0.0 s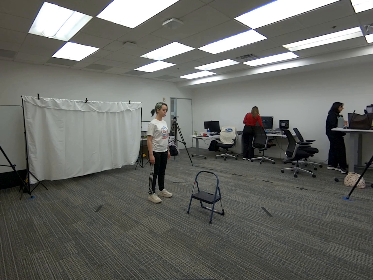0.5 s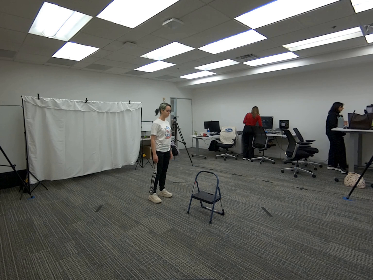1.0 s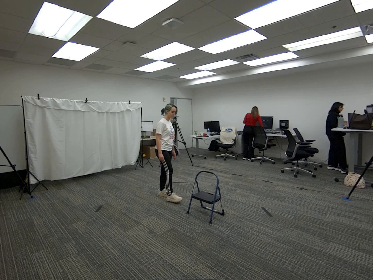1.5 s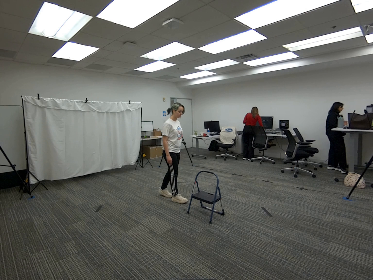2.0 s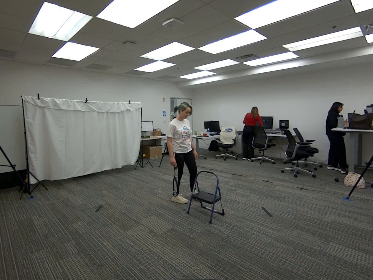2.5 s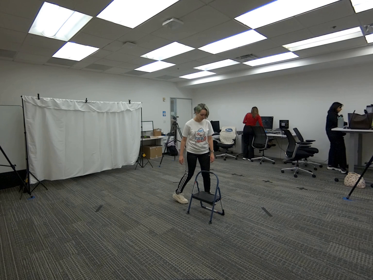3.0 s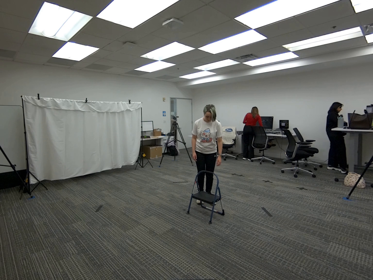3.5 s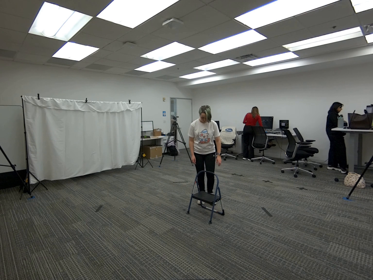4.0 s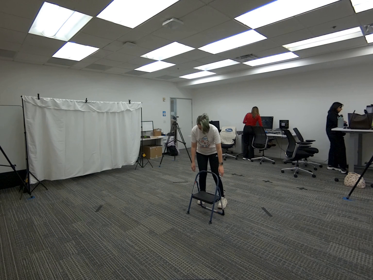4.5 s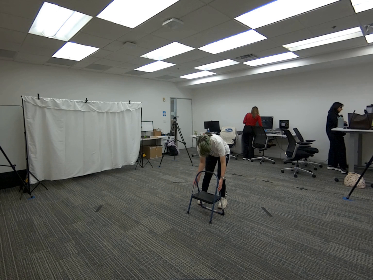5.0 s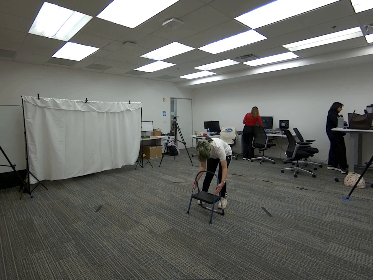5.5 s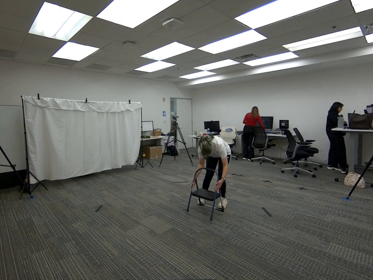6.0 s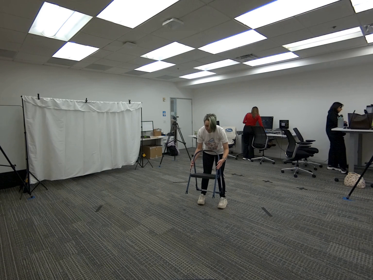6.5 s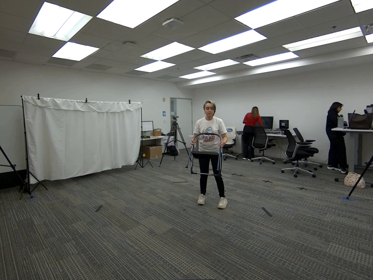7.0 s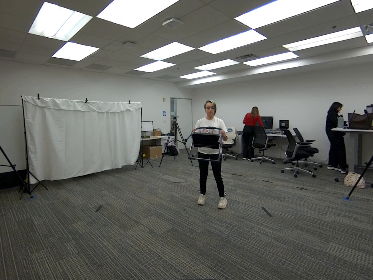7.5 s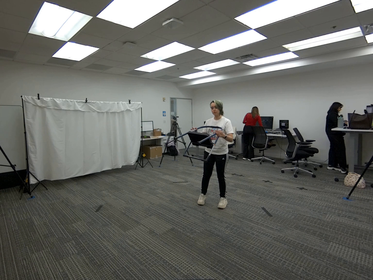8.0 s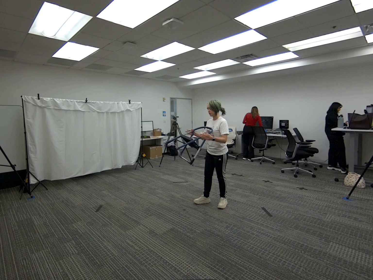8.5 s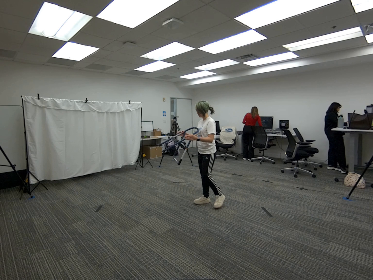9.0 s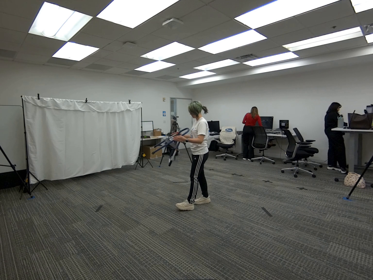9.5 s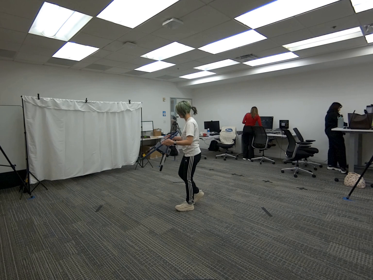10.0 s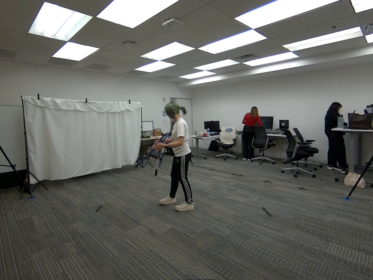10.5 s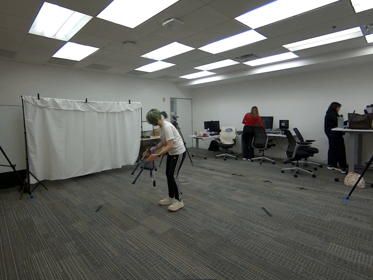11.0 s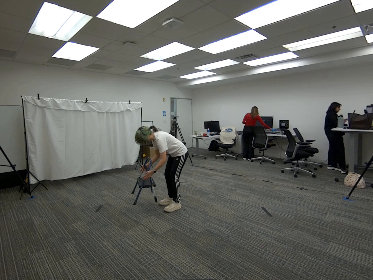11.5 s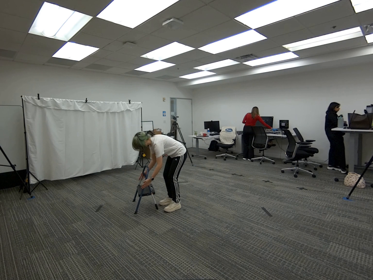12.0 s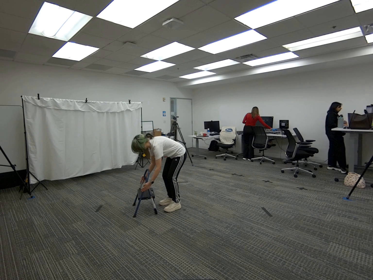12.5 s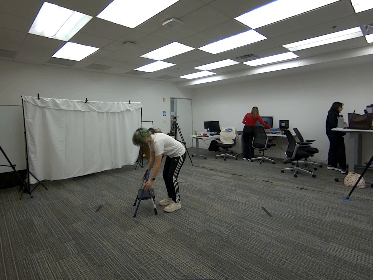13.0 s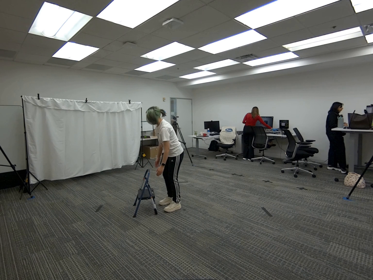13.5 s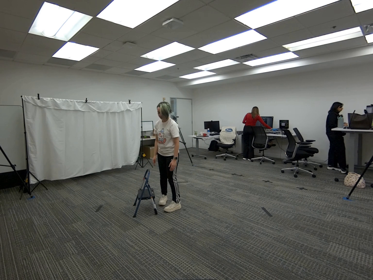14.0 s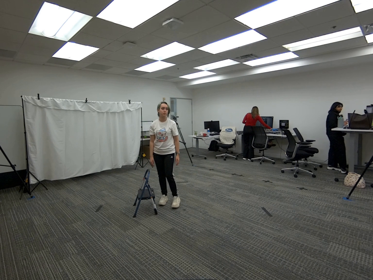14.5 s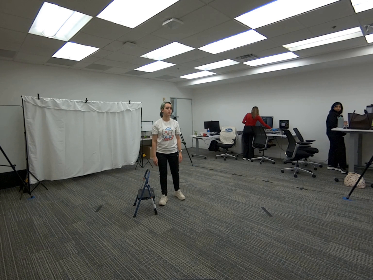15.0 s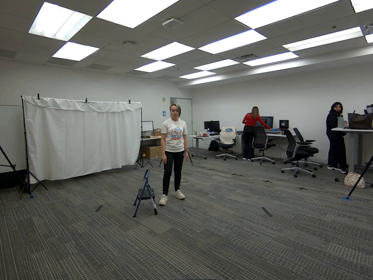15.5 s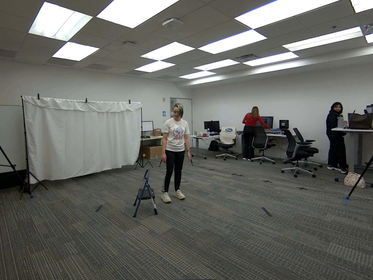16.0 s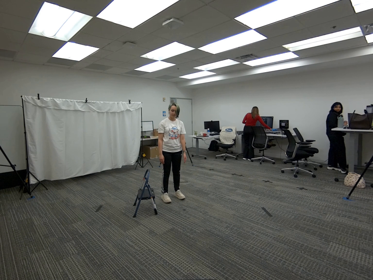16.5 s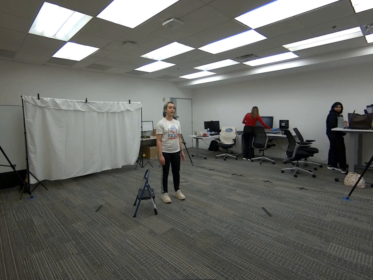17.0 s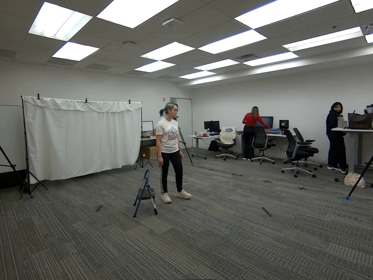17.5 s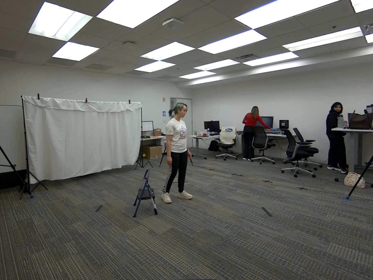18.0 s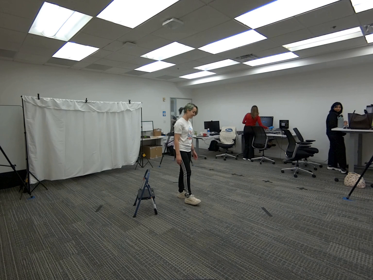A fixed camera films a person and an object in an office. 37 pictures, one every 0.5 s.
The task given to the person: Walk over to the step ladder and pick up the step ladder and move the step ladder to a different location.
